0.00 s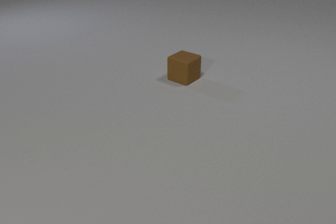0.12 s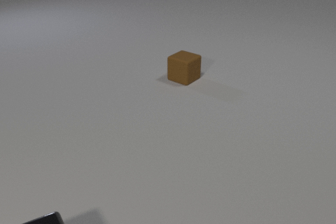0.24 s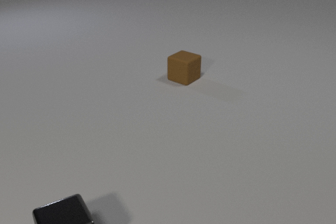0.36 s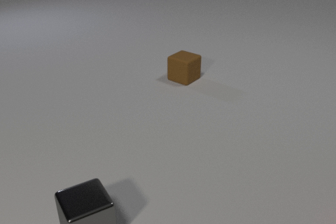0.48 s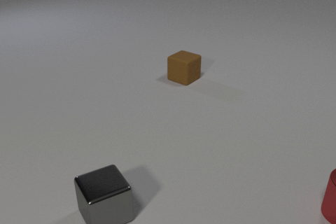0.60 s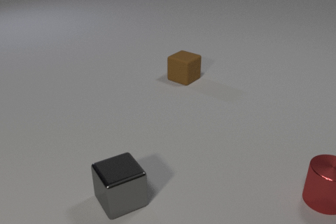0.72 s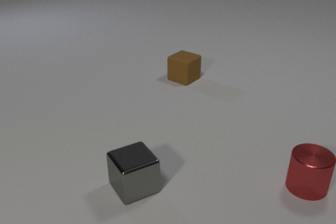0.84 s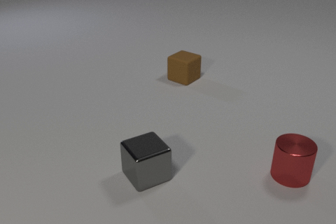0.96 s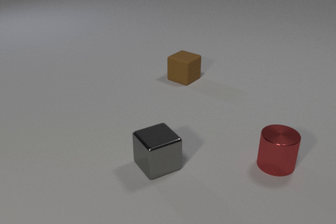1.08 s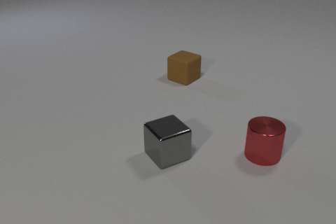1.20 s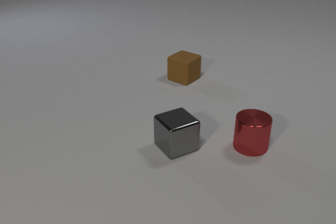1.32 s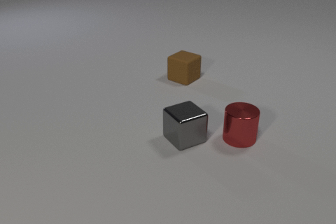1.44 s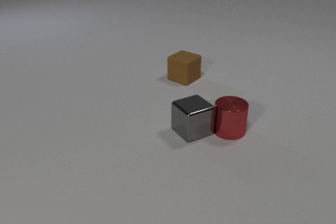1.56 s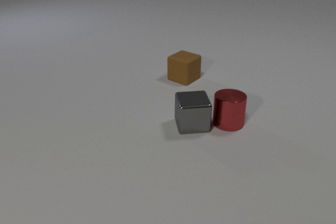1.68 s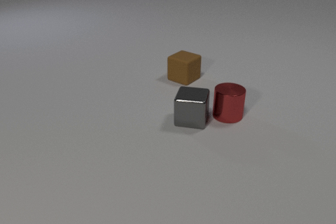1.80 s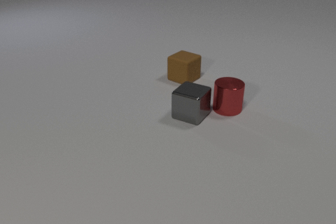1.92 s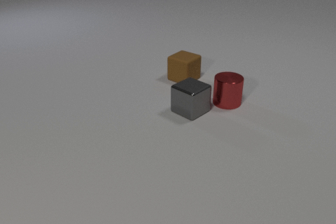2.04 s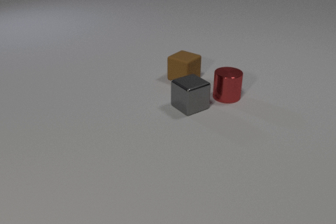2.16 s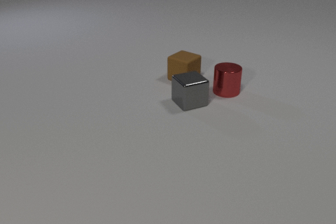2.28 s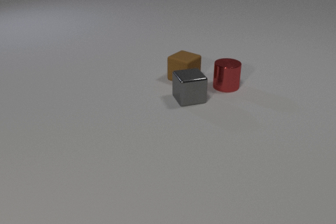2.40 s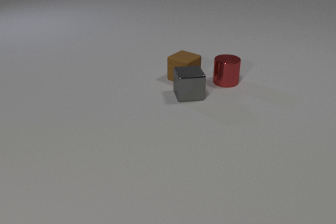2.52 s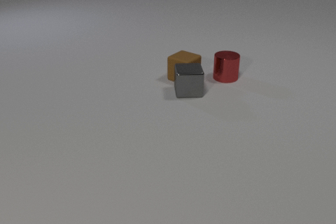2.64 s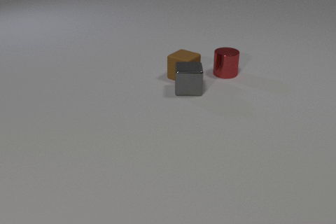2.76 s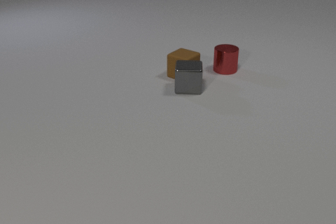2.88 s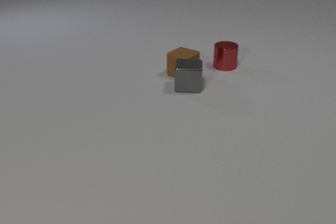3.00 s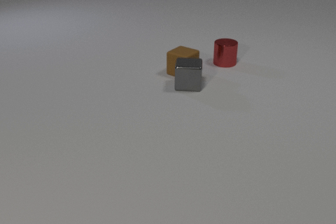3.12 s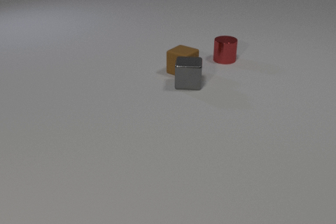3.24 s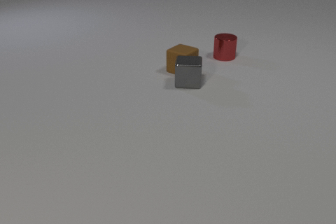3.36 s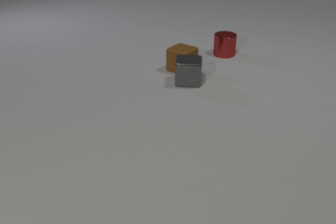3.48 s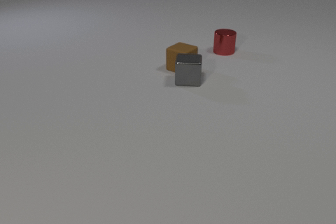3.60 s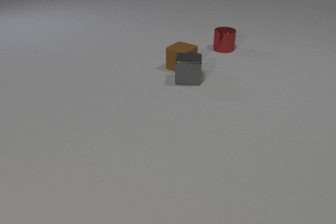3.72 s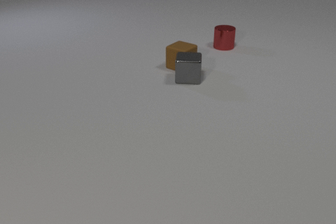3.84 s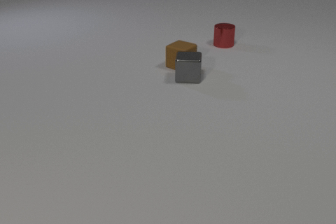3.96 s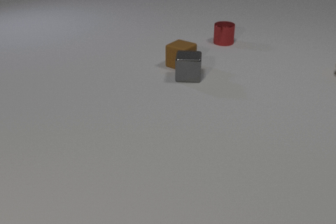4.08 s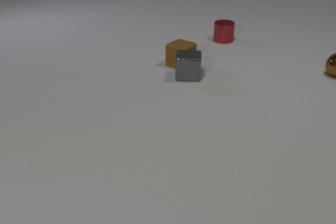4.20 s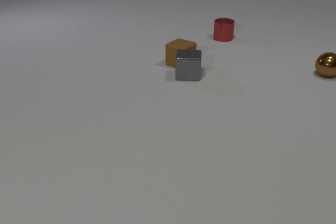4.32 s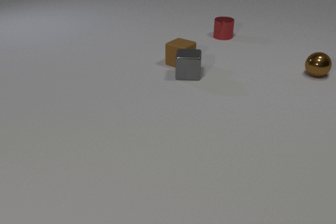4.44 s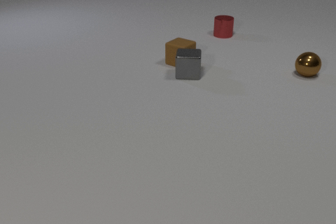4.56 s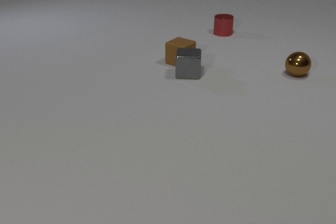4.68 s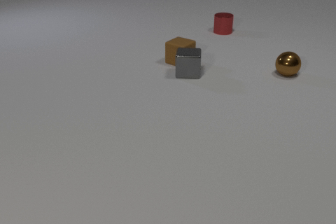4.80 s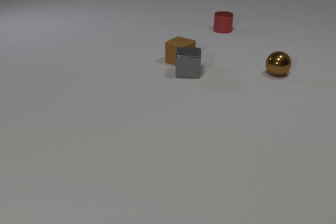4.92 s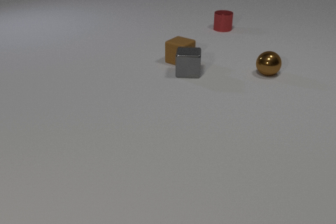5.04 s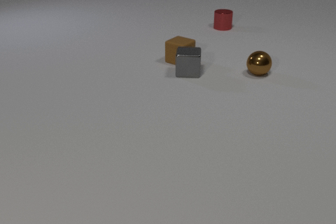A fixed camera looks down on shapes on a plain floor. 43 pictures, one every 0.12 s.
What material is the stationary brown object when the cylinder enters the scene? rubber.
How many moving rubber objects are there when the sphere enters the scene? 1.
Are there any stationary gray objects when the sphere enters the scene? no.
0.00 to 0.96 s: The red metal cylinder comes in at the right edge, slides to the left and away from the camera. The gray metal cube comes in at the bottom edge, slides away from the camera and to the right.
0.96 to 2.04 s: The red metal cylinder slides away from the camera and to the left. The gray metal cube slides away from the camera, spins so that its near face slides to the left, clockwise seen from above. The red metal cylinder and the gray metal cube collide.
2.04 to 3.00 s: The red metal cylinder slides away from the camera. The gray metal cube slides away from the camera, spins so that its near face slides to the left, clockwise seen from above. The brown rubber cube slides away from the camera. The gray metal cube and the brown rubber cube collide.
3.00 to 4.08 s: The red metal cylinder slides away from the camera. The gray metal cube slides away from the camera. The brown rubber cube slides away from the camera. The brown metal sphere comes in at the right edge, rolls to the left.
4.08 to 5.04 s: The red metal cylinder slides away from the camera. The gray metal cube slides away from the camera. The brown rubber cube slides away from the camera. The brown metal sphere rolls to the left.
